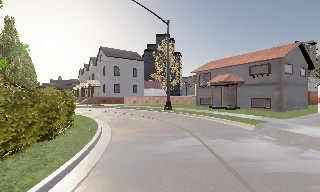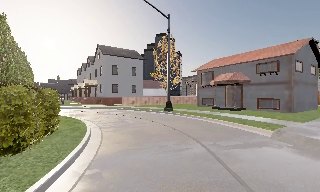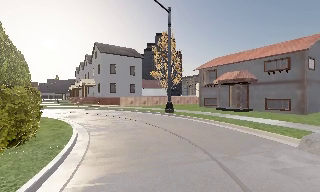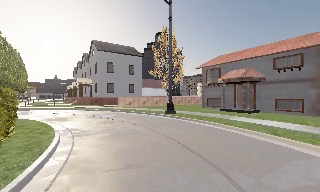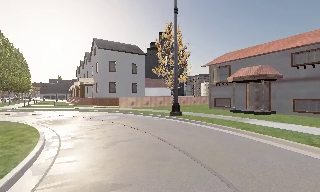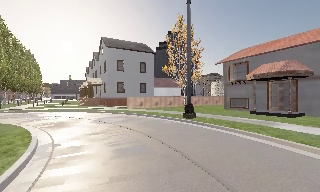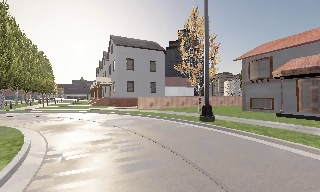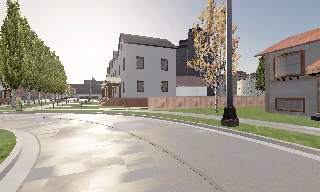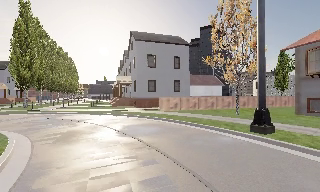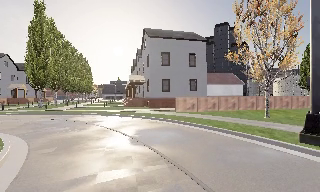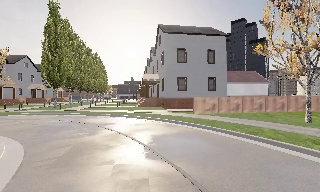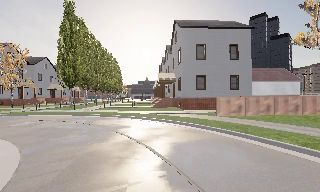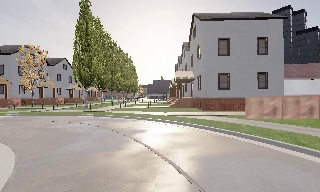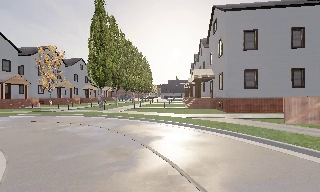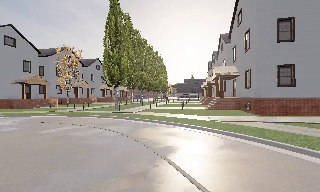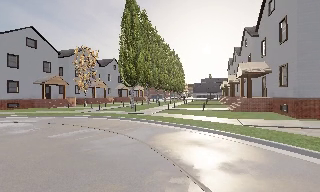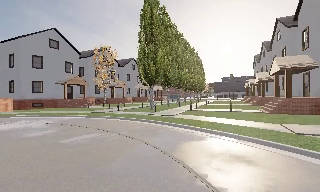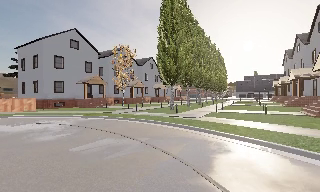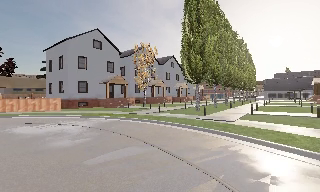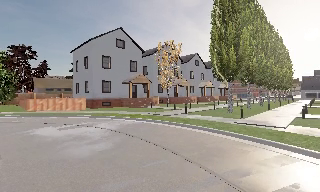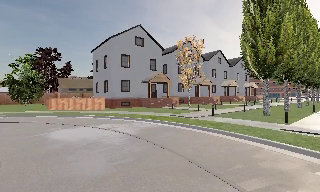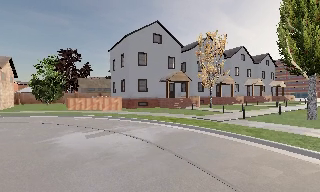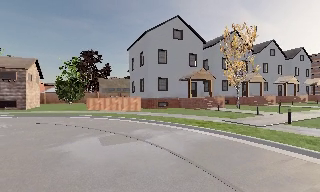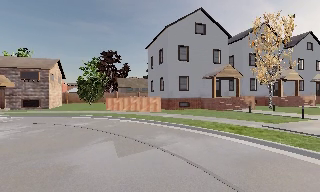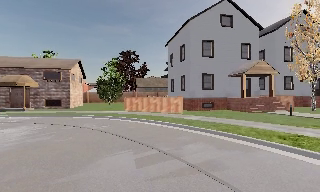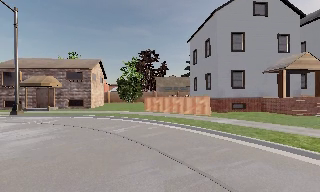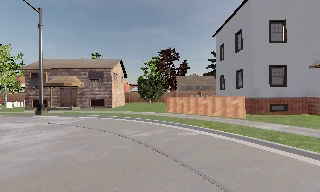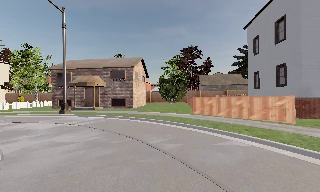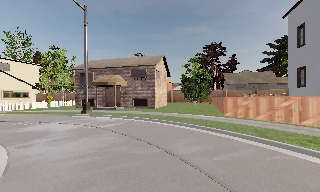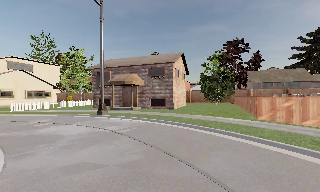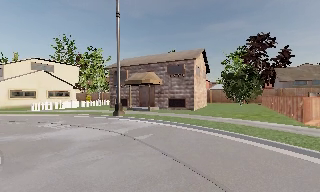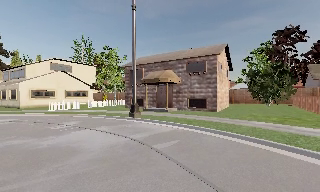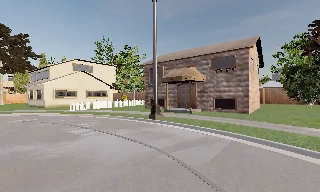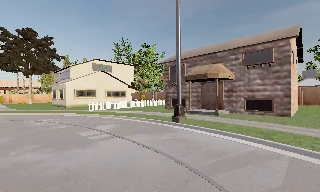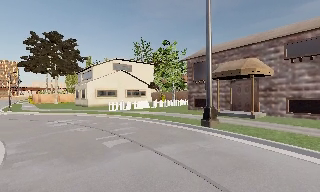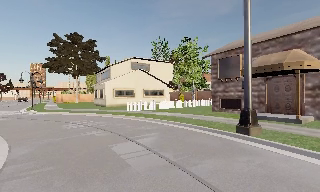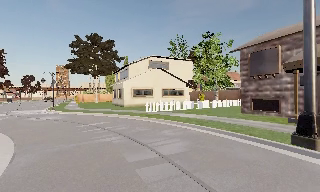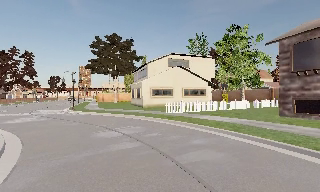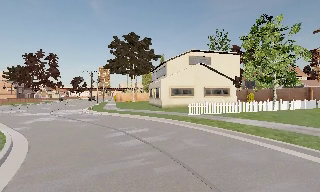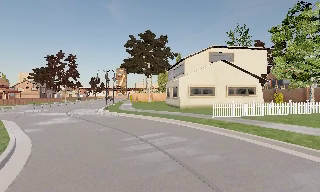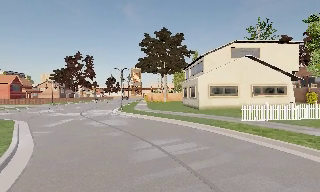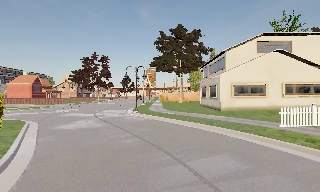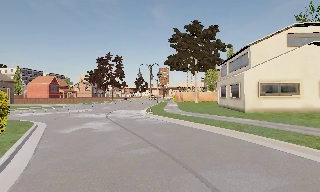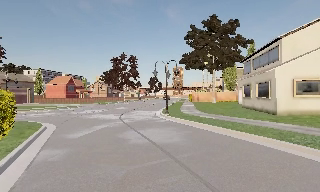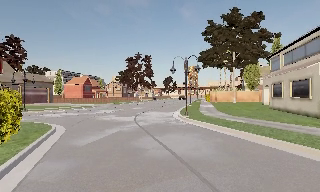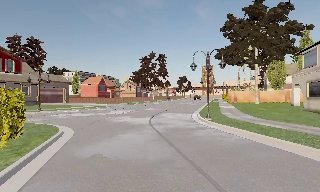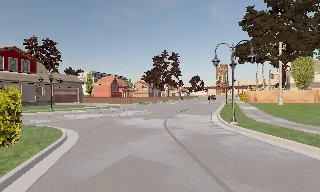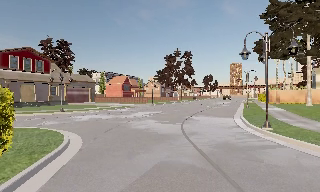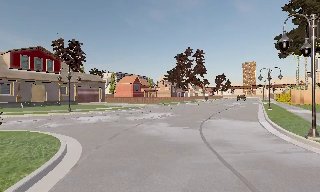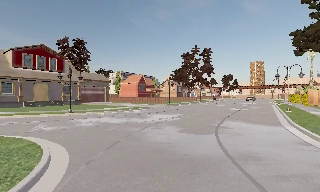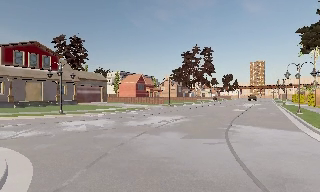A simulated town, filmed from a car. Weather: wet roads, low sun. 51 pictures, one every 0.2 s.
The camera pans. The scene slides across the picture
to the right.
The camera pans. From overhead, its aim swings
counterclockwise.
0.0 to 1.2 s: The camera travels forward, about 8 m, so what stands in front looms larger.
1.2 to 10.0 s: The camera swings to its left by about 240 degrees, and the scene slides to the right. It travels forward, about 60 m.
The film runs forward here.
